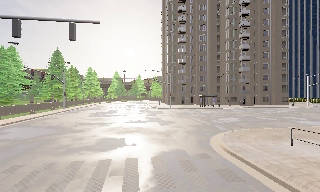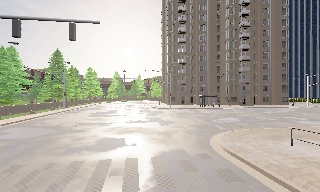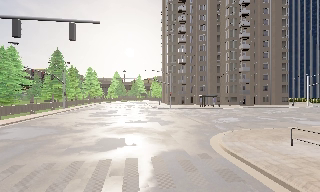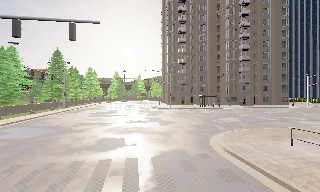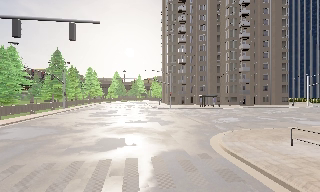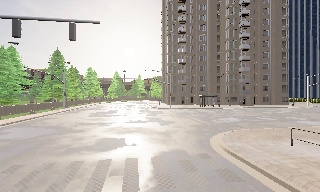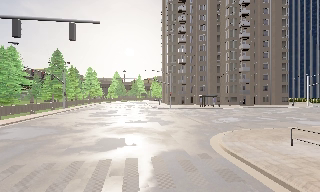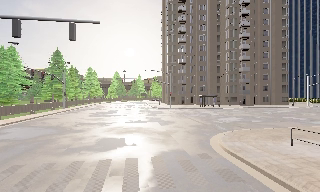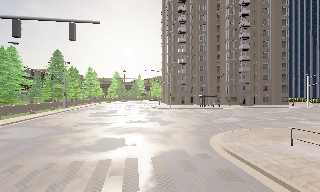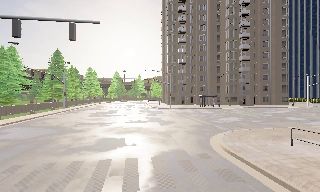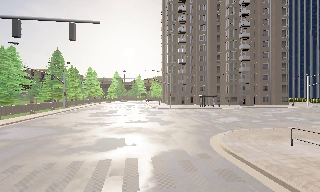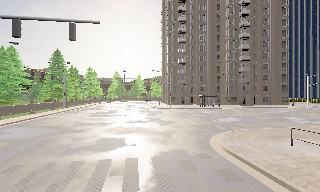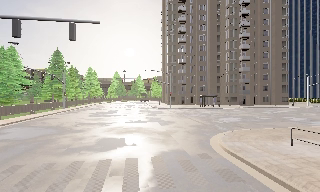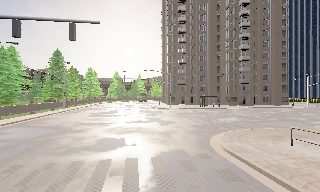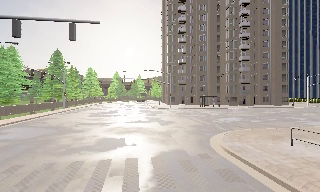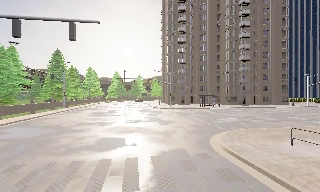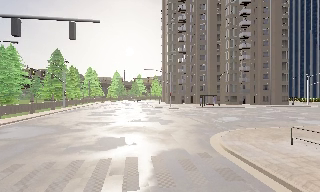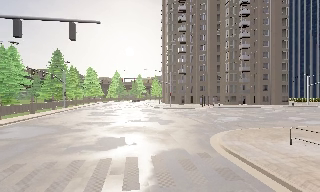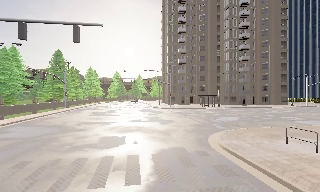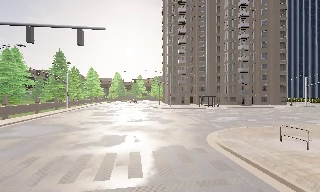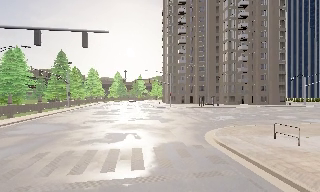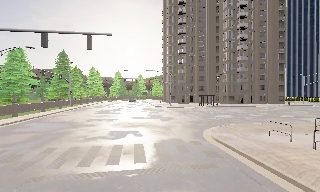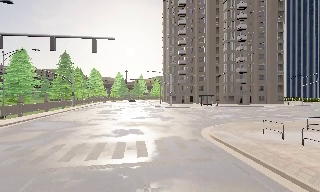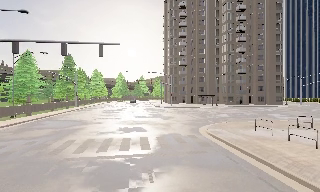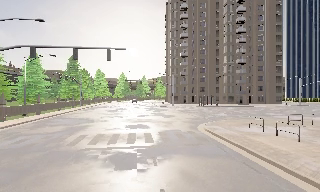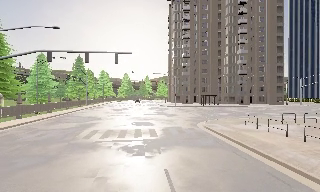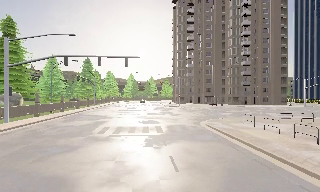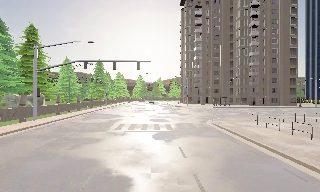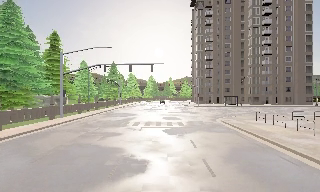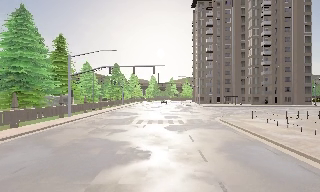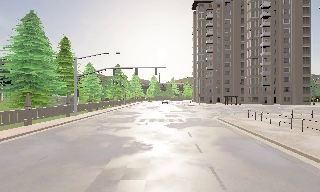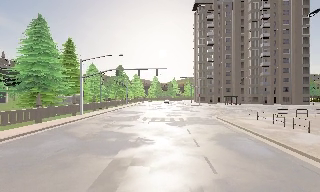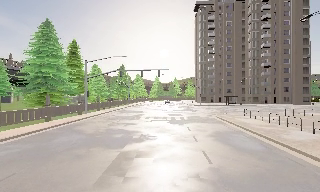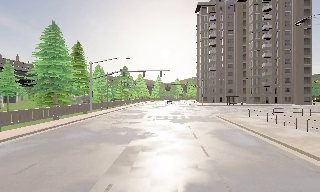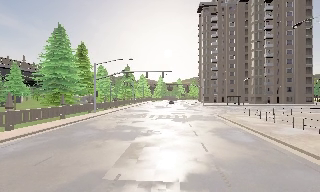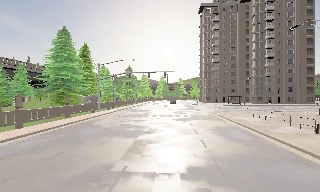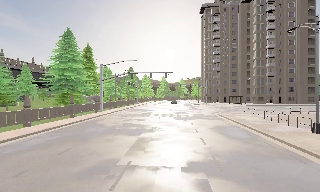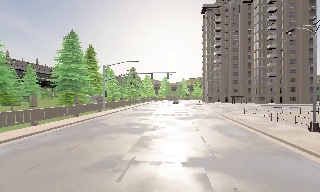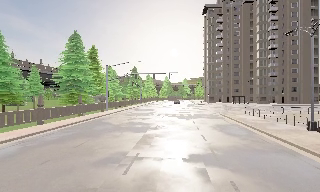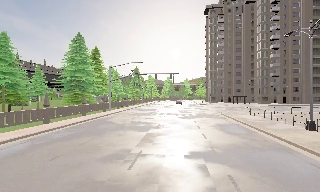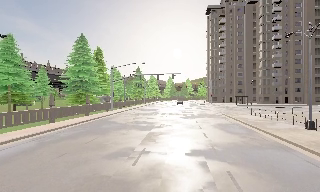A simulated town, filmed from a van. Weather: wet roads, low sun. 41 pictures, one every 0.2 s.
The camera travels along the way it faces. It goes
backward.
0.0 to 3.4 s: The camera keeps its place and its aim.
3.4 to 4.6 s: The camera travels backward, about 3.5 m, so what stands in front gets smaller. It gains speed.
4.6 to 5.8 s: The camera swings to its left by about 10 degrees, and the scene slides to the right. It travels backward, about 8 m, so what stands in front gets smaller.
5.8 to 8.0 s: The camera travels backward, about 7 m, so what stands in front gets smaller. It loses speed.
The film runs backward here.
